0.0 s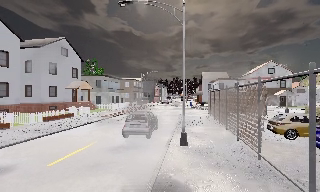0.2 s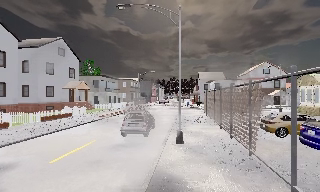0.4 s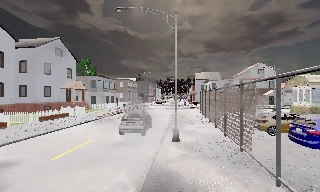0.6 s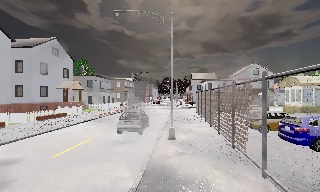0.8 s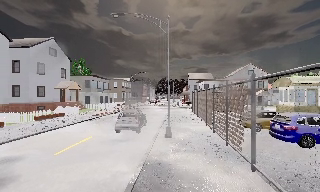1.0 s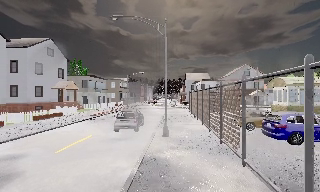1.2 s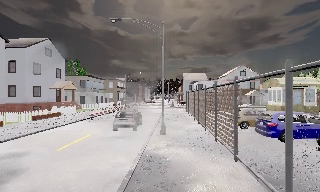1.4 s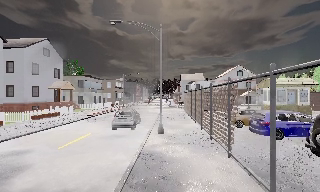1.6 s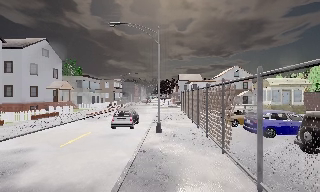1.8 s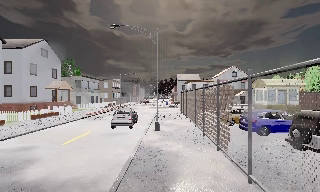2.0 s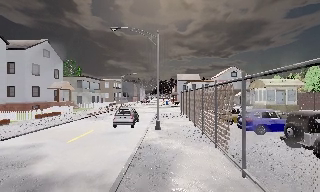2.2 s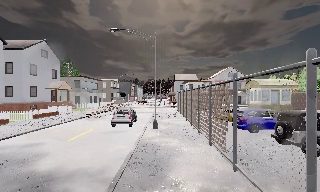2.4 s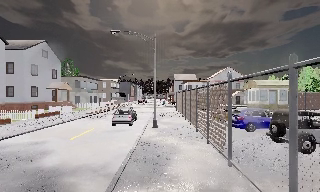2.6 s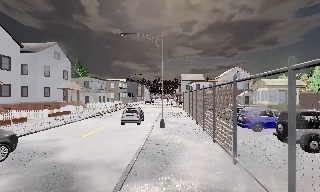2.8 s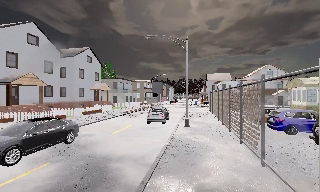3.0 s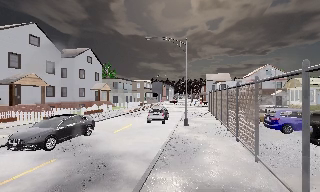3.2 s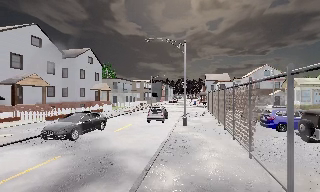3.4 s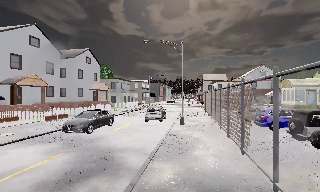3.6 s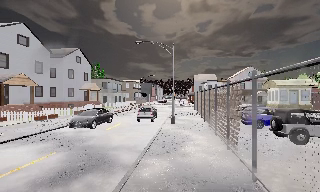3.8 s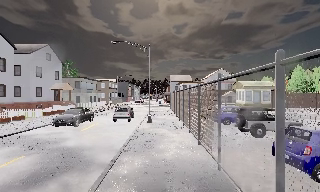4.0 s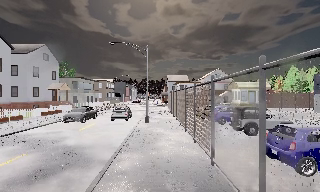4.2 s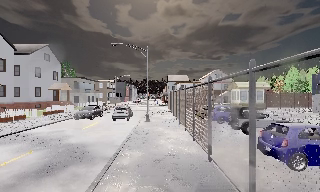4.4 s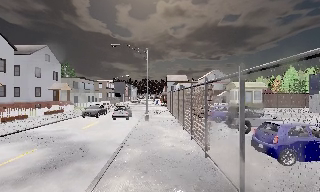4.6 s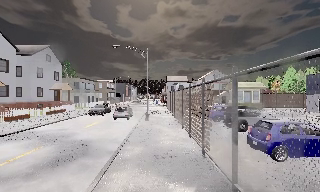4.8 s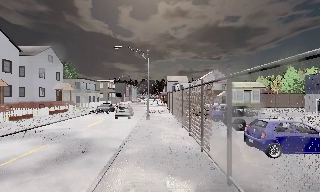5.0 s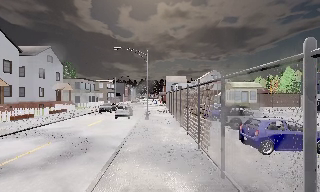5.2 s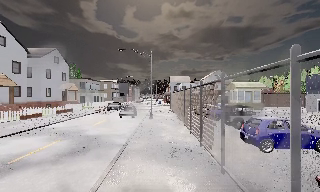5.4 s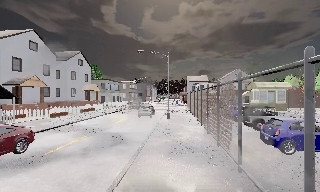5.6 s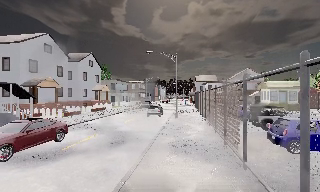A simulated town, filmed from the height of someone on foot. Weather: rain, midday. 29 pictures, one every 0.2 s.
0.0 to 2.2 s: The camera travels backward, about 4 m, so what stands in front gets smaller.
2.2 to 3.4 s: The camera pans to its left, which is counterclockwise from overhead, by about 10 degrees. It travels backward, about 2 m, so what stands in front gets smaller.
3.4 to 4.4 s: The camera swings to its right by about 10 degrees, and the scene slides to the left. It travels backward, about 2 m, so what stands in front gets smaller.
4.4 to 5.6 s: The scene slides to the right, as the camera pans about 10 degrees to its left. It travels backward, about 2 m, so what stands in front gets smaller.
The film runs backward here.
